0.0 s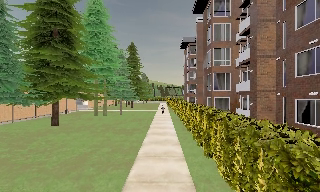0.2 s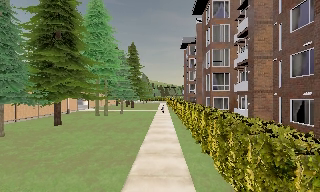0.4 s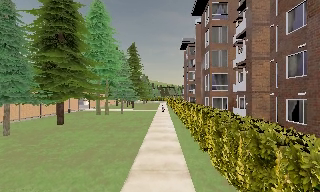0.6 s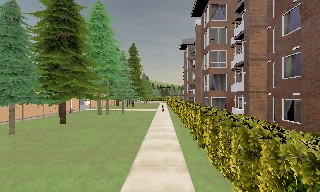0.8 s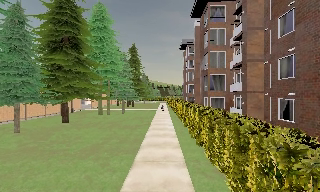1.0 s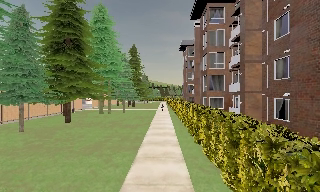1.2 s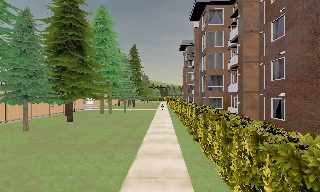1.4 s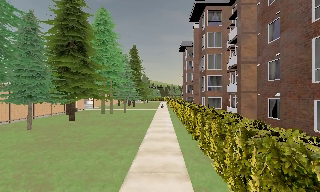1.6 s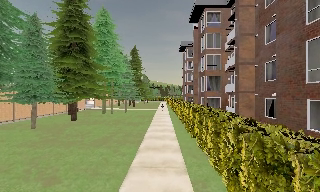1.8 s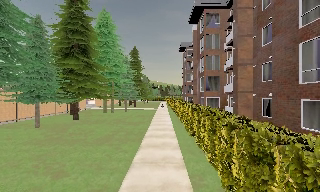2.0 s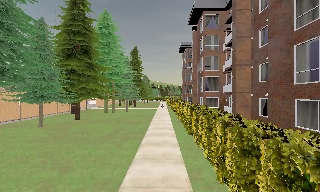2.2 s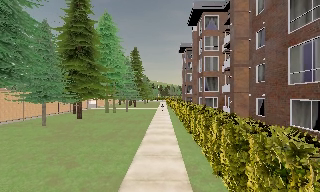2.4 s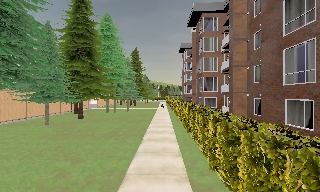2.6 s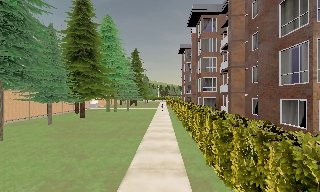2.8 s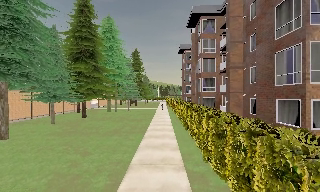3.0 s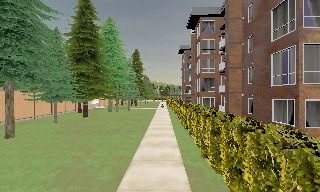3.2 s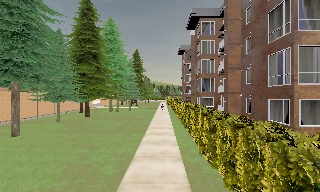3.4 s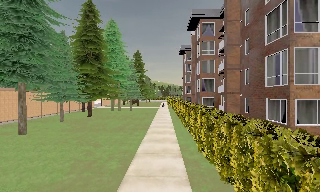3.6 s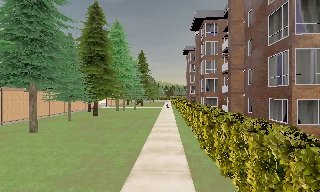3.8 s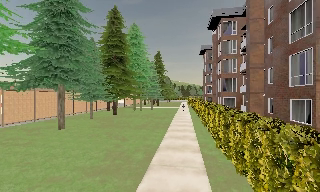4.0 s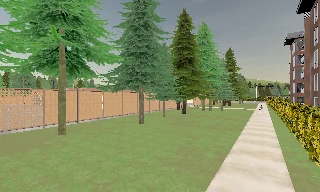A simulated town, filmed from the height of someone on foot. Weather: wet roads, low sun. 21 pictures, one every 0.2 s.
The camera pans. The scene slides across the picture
to the right.
The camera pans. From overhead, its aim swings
counterclockwise.
0.0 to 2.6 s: The camera travels backward, about 5 m, so what stands in front gets smaller.
2.6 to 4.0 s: The scene slides to the right, as the camera pans about 30 degrees to its left. It travels backward, about 2.5 m.
The film runs backward here.
